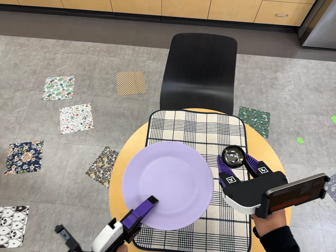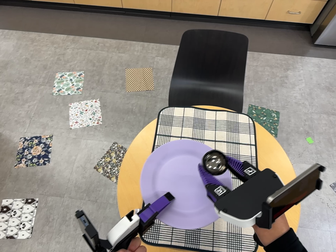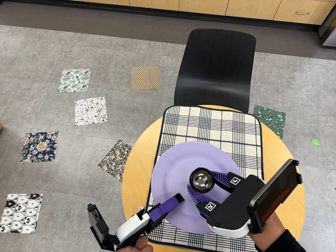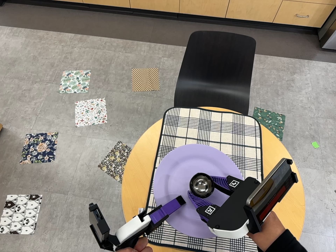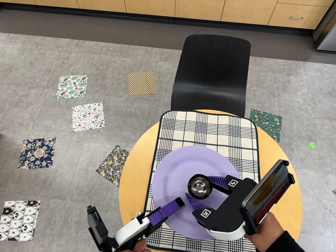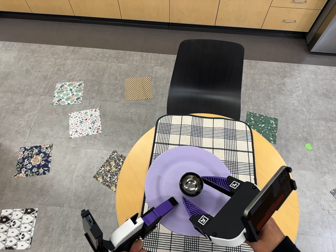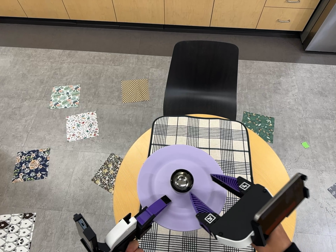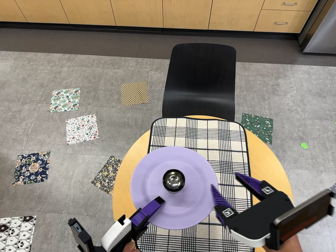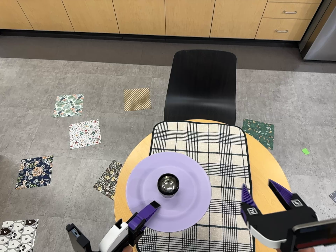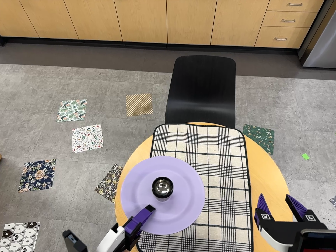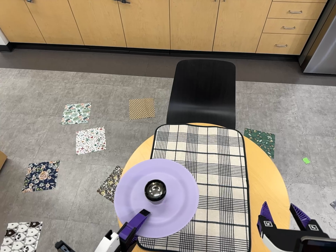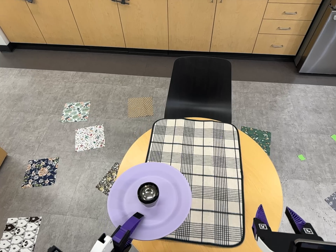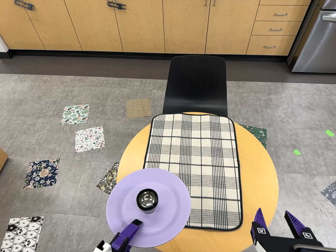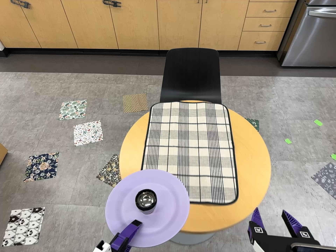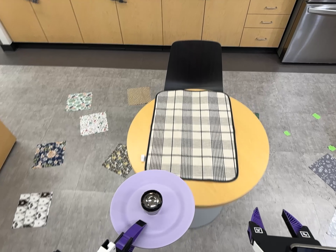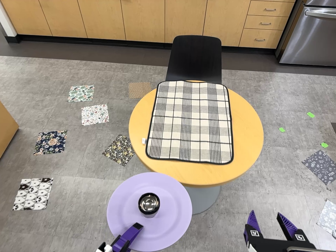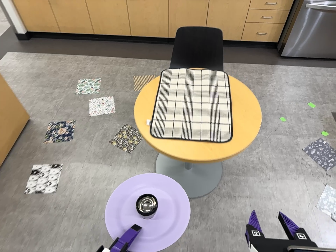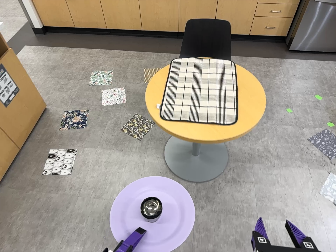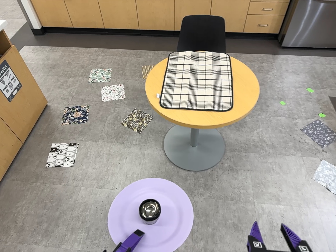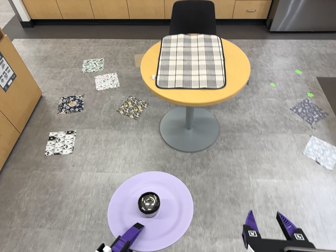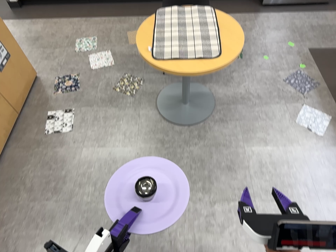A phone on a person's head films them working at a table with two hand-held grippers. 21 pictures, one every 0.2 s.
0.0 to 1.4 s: The camera shifts only a little, or ends up much as it began.
1.4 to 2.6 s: The camera travels toward the bottom of its view and backward, about 38 cm, so close, fixed things drift upward. Its aim tips toward the top of its view by about 10 degrees.
2.6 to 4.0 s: The camera travels toward the bottom of its view and backward, about 80 cm, so close, fixed things drift upward.
The film runs backward here.
